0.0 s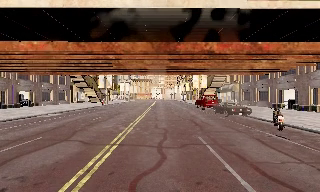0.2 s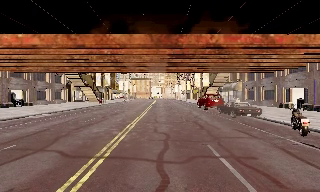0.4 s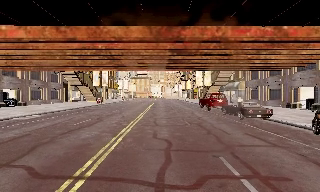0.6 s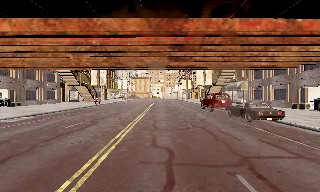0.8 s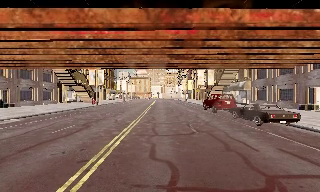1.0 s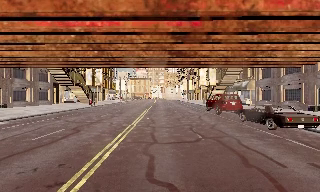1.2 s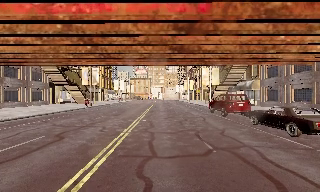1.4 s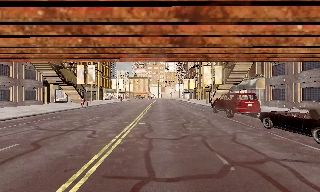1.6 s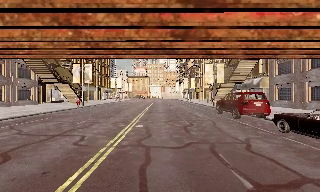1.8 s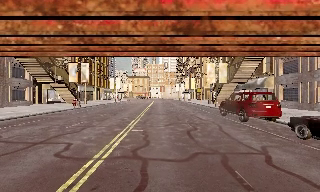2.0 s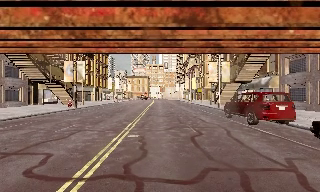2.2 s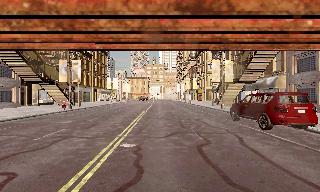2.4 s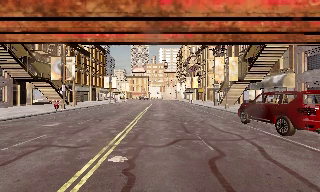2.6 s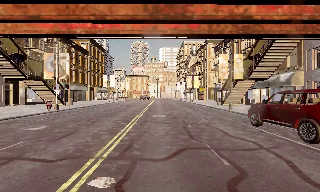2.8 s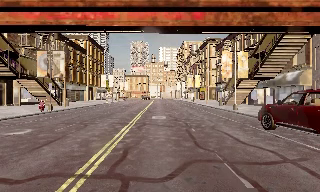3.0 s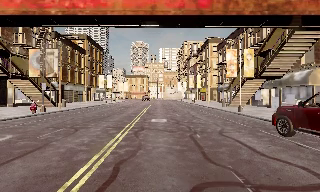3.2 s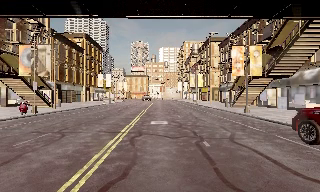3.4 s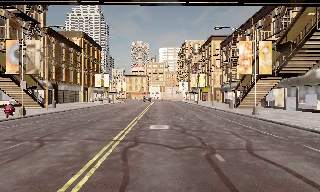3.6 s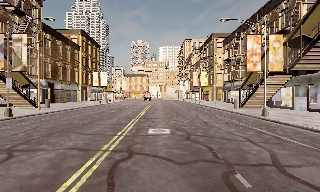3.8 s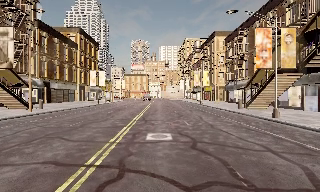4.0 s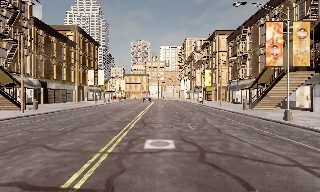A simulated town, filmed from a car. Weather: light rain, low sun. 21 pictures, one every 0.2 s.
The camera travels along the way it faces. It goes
forward.
0.0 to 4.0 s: The camera travels forward, about 25 m, so what stands in front looms larger.
The film runs forward here.
